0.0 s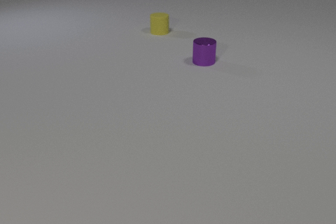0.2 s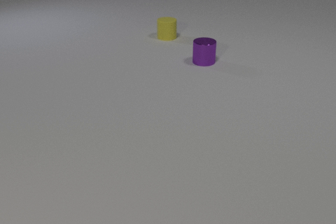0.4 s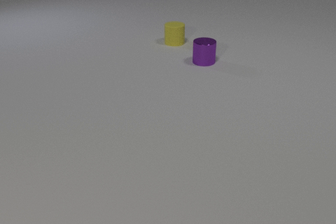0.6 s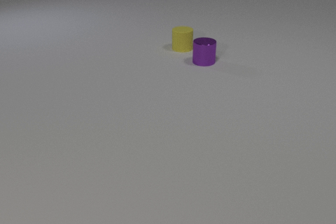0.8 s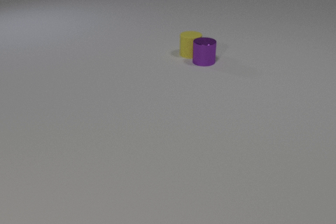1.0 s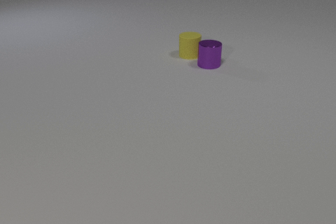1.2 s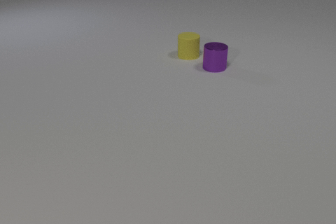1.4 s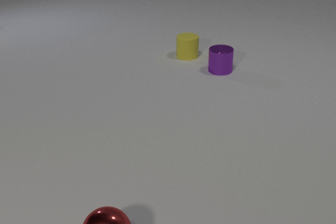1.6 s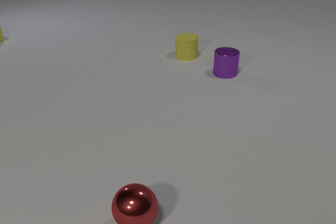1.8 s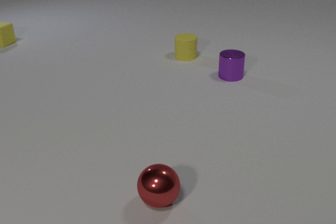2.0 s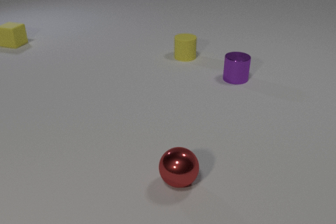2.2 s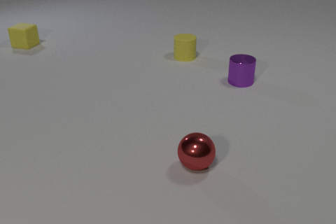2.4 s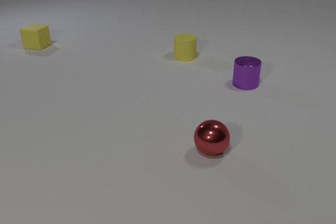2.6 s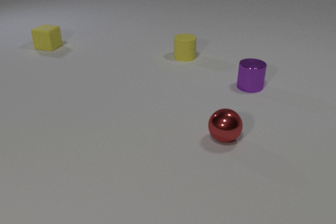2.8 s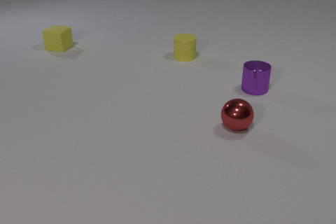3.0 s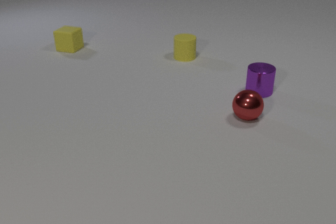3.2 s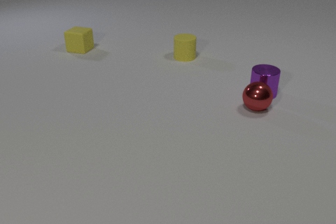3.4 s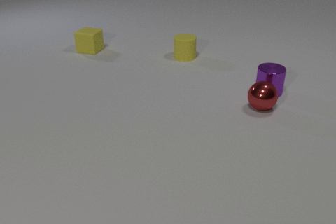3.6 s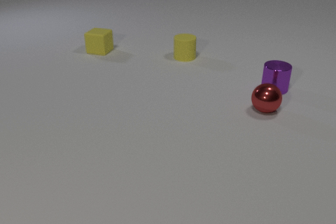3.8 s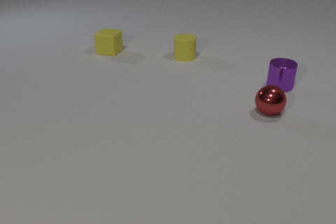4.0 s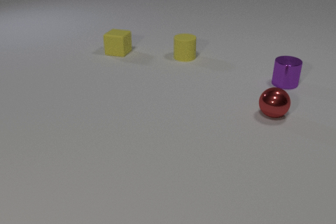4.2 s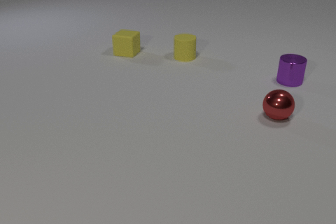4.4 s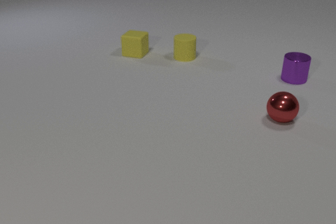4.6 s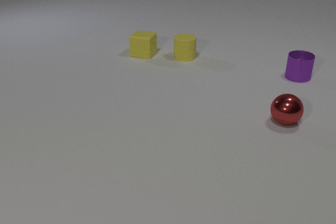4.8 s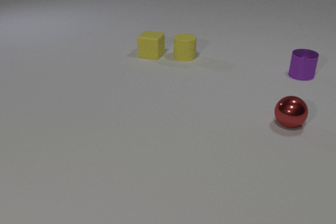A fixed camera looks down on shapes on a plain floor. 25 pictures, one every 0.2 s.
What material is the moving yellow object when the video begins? rubber.
What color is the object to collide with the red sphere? purple.
How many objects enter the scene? 2.
0.0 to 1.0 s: The yellow rubber cylinder slides toward the camera and to the right. The purple metal cylinder slides toward the camera and to the right. The yellow rubber cylinder and the purple metal cylinder collide.
1.0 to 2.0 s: The yellow rubber cylinder slides toward the camera and to the left. The purple metal cylinder slides toward the camera and to the right. The yellow rubber cube comes in at the left edge, slides to the right and toward the camera. The red metal sphere comes in at the bottom edge, rolls away from the camera and to the right.
2.0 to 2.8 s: The purple metal cylinder slides toward the camera and to the right. The yellow rubber cube slides to the right and toward the camera. The red metal sphere rolls away from the camera and to the right.
2.8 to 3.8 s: The purple metal cylinder slides to the right and away from the camera. The yellow rubber cube slides to the right and toward the camera. The red metal sphere rolls away from the camera and to the right. The purple metal cylinder and the red metal sphere collide.
3.8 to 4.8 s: The purple metal cylinder slides away from the camera and to the right. The yellow rubber cube slides to the right. The red metal sphere rolls to the right and toward the camera.
